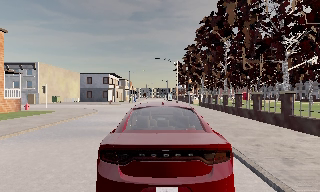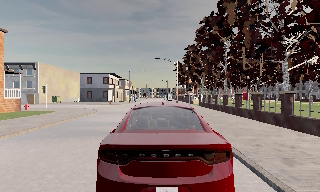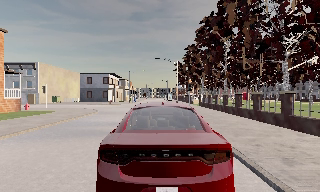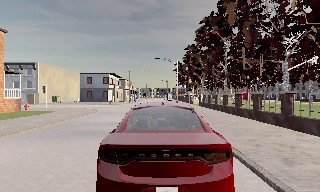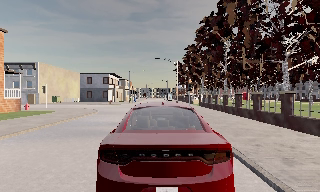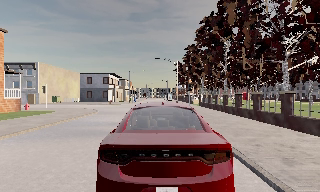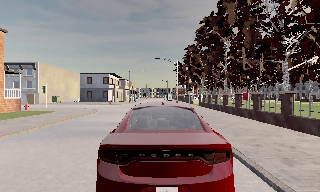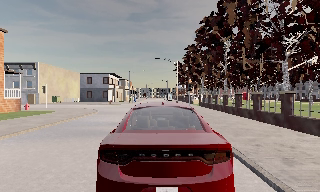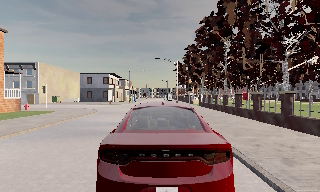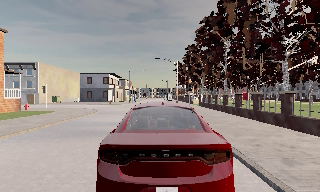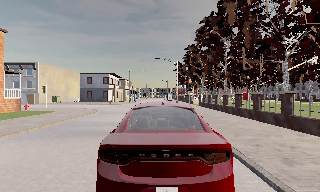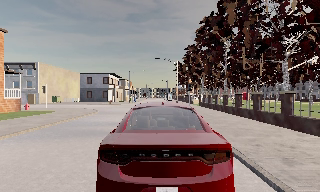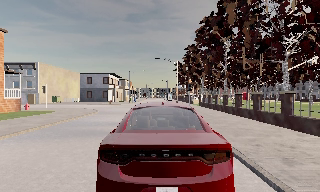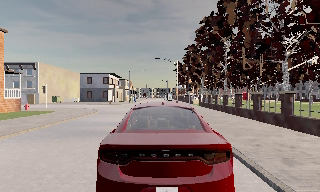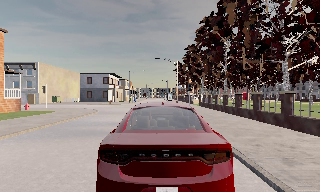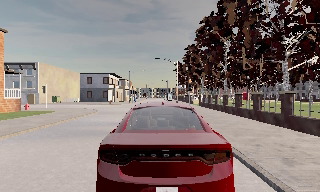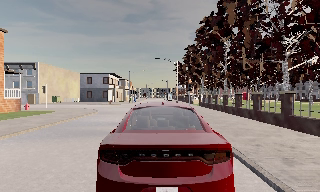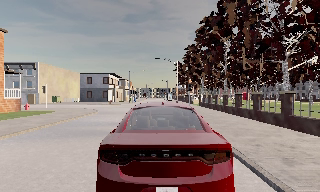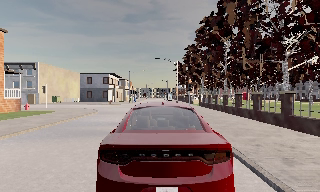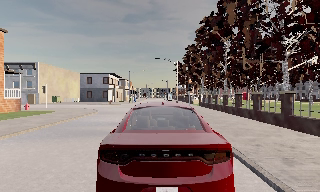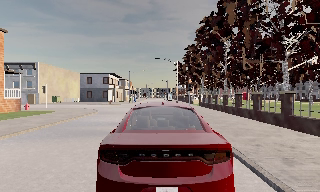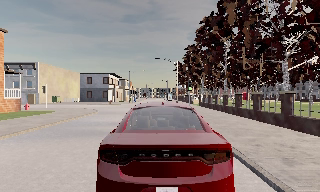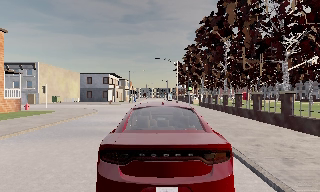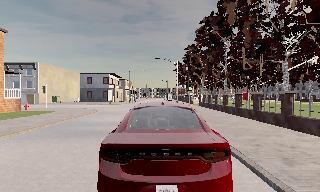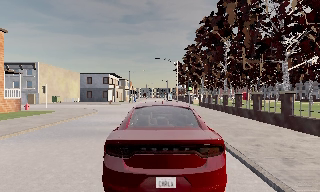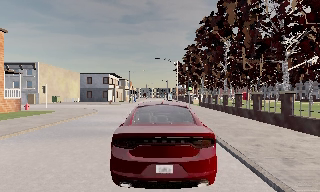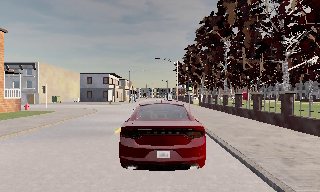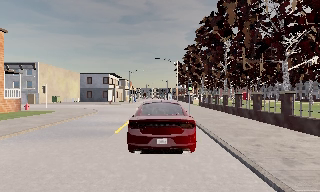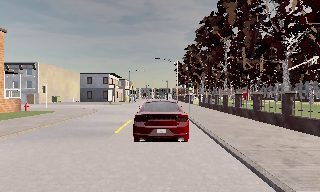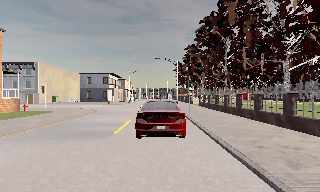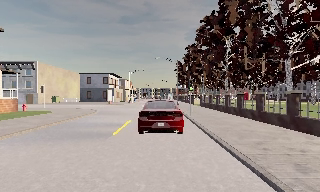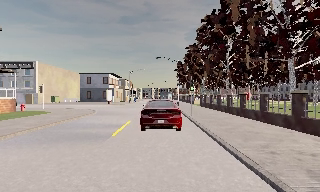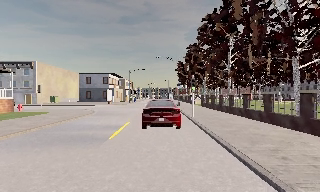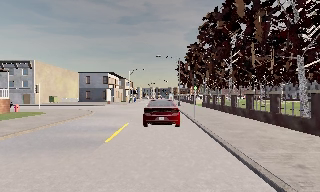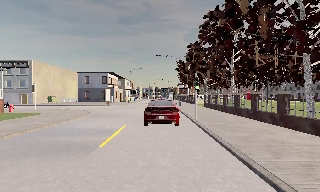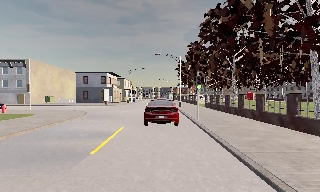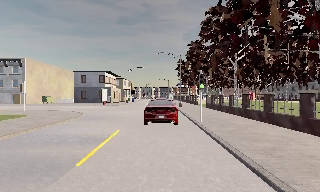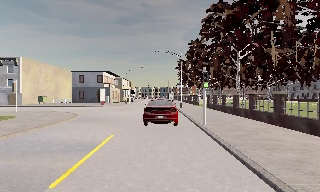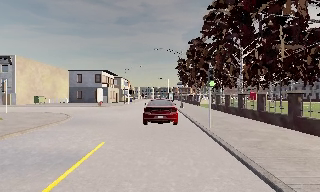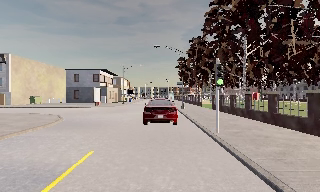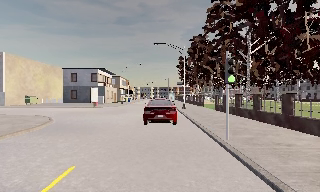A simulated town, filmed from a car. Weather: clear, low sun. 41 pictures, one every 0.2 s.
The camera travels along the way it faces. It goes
forward.
0.0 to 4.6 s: The camera keeps its place and its aim.
4.6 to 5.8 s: The camera shifts only a little, or ends up much as it began.
5.8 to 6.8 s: The camera travels forward, about 2 m, so what stands in front looms larger. It gains speed.
6.8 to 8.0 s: The camera travels forward, about 5 m, so what stands in front looms larger.
The film runs forward here.
